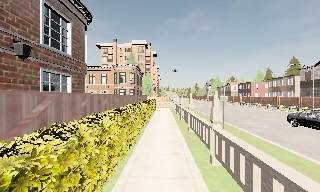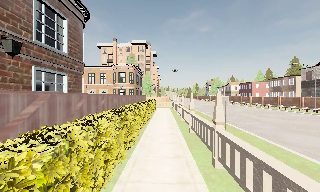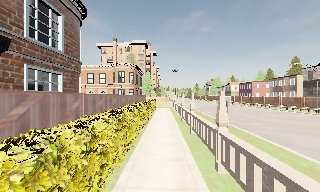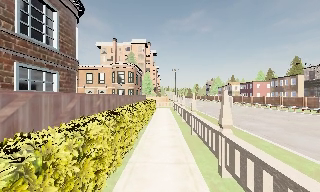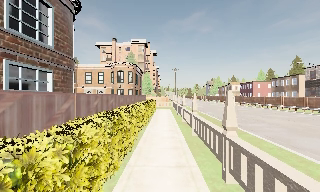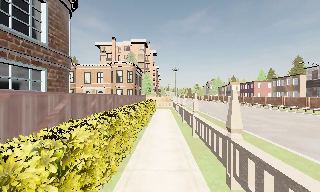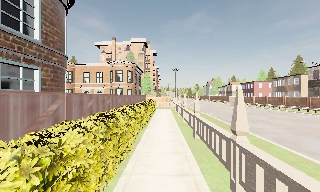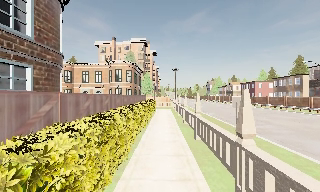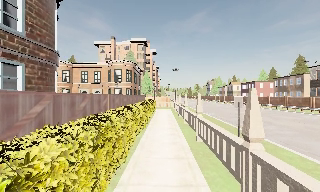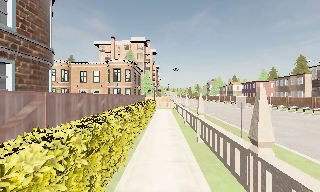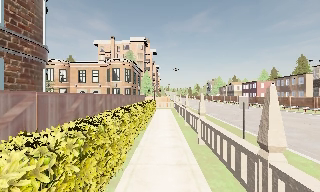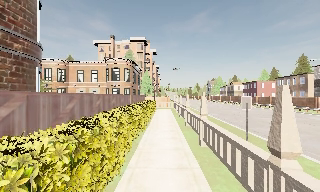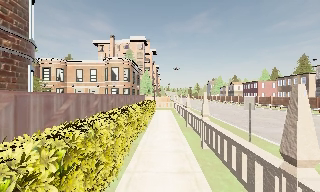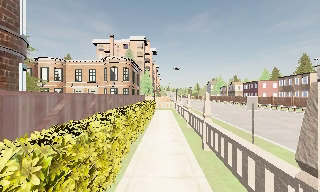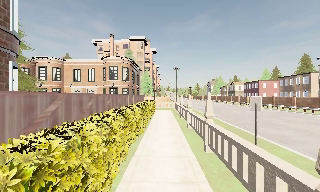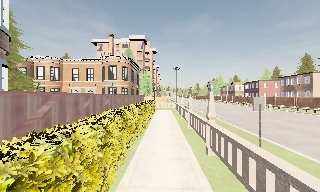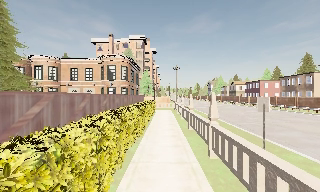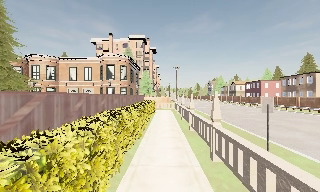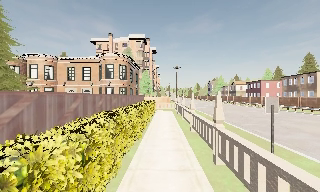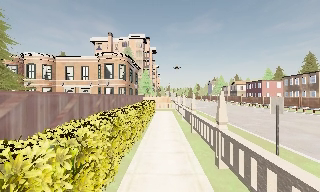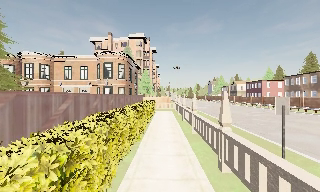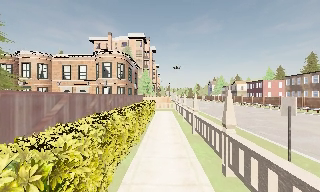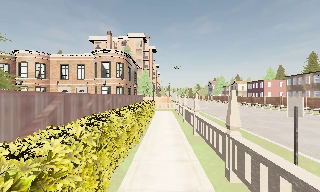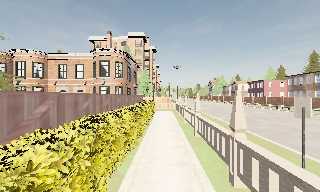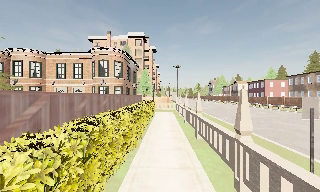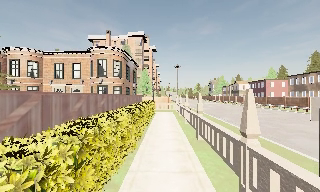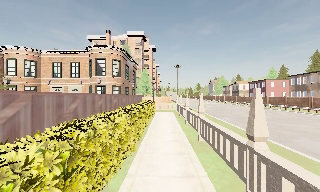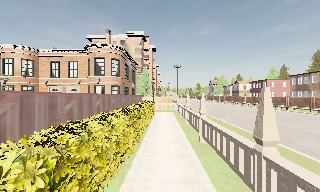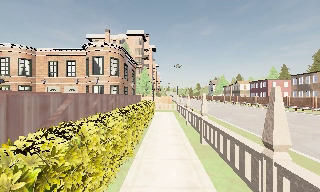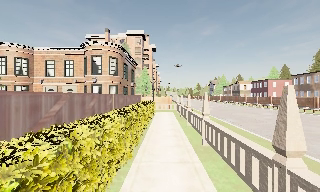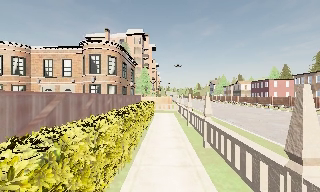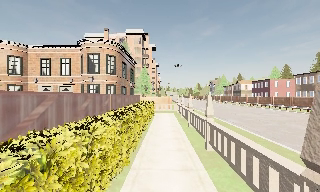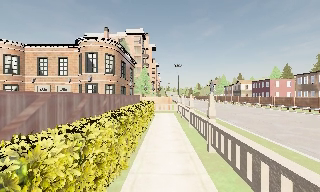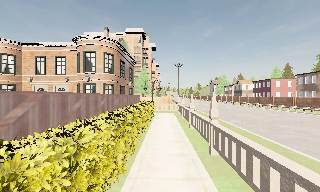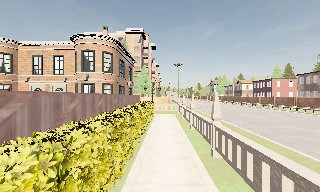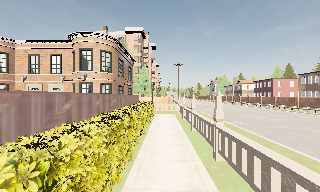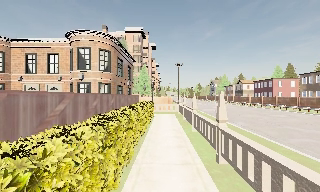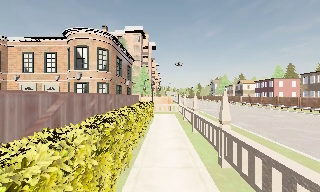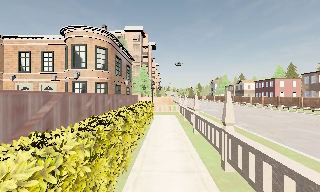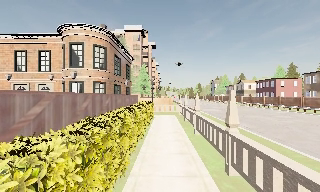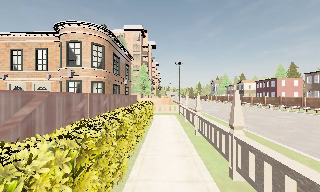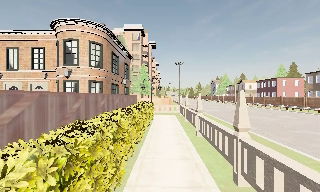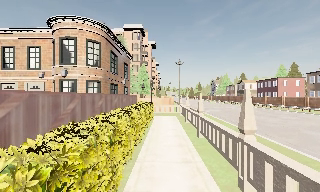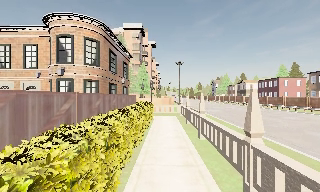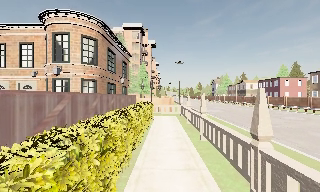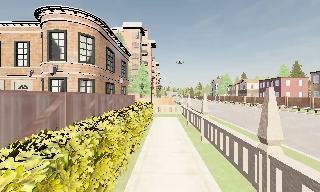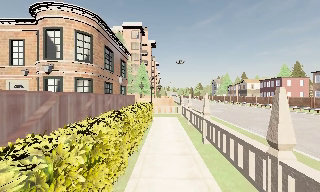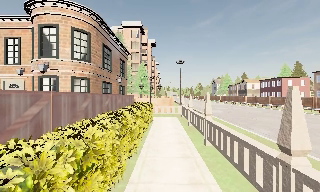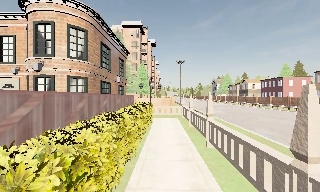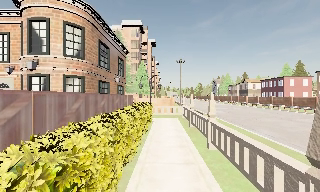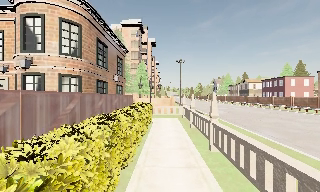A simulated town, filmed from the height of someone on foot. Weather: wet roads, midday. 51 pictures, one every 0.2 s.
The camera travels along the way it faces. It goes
forward.
0.0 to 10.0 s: The camera travels forward, about 15 m, so what stands in front looms larger.
The film runs forward here.
